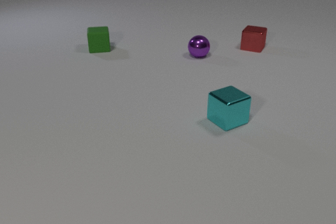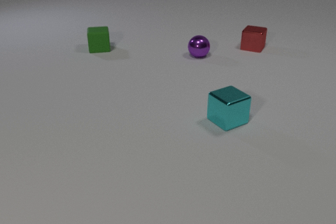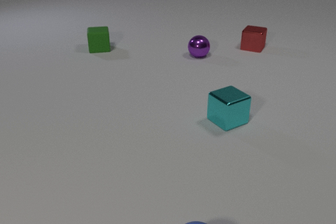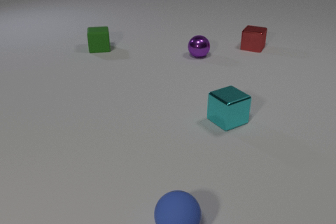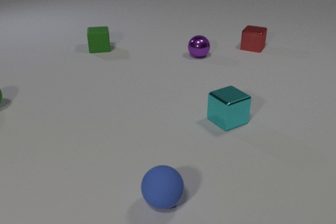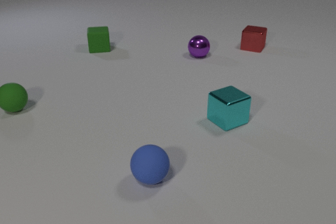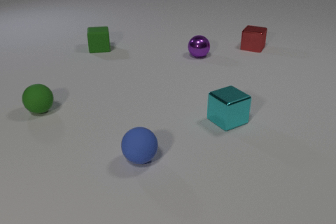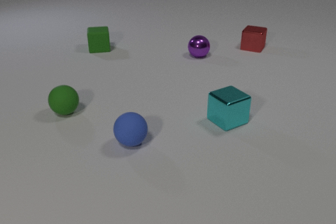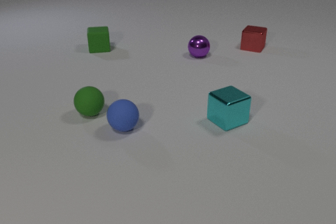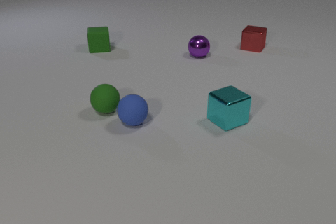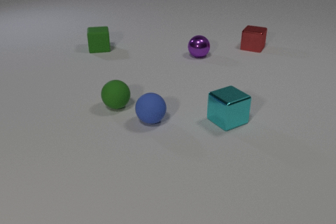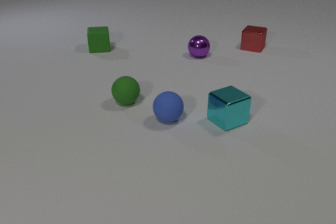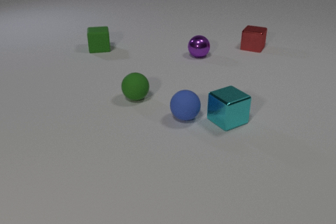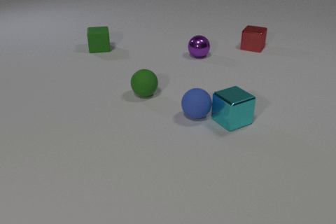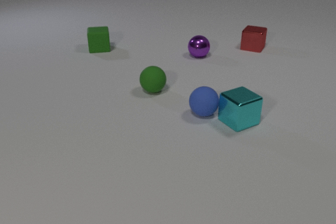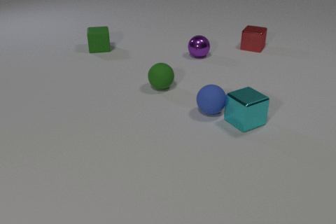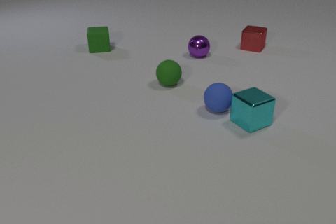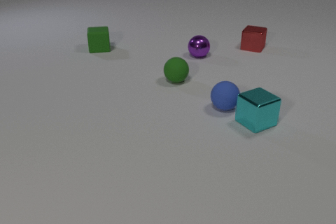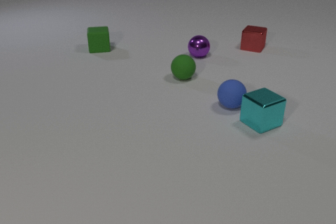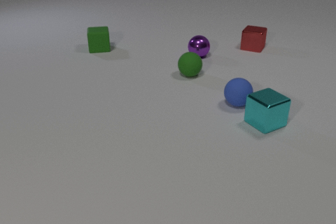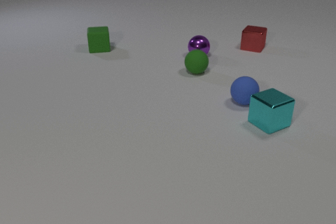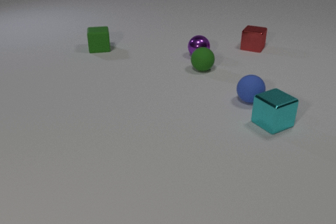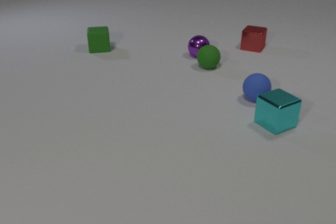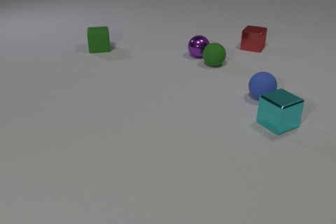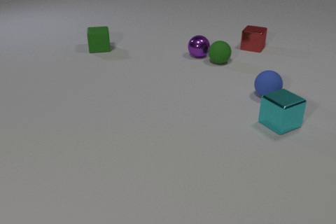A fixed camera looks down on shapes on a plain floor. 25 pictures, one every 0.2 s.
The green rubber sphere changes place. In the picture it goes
to the right.
The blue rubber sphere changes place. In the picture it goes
away from the camera.
0.0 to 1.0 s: The blue rubber sphere comes in at the bottom edge, rolls away from the camera and to the left. The green rubber sphere comes in at the left edge, rolls to the right and toward the camera.
1.0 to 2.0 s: The blue rubber sphere rolls away from the camera. The green rubber sphere rolls to the right. The blue rubber sphere and the green rubber sphere collide.
2.0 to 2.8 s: The blue rubber sphere rolls to the right. The green rubber sphere rolls to the right and away from the camera. The cyan metal cube slides to the right. The blue rubber sphere and the cyan metal cube collide.
2.8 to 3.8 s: The blue rubber sphere rolls to the right and away from the camera. The green rubber sphere rolls away from the camera and to the right. The cyan metal cube slides to the right.
3.8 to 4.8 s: The blue rubber sphere rolls to the right and away from the camera. The green rubber sphere rolls away from the camera and to the right. The cyan metal cube slides to the right.
How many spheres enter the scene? 2.
Are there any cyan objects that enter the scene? no.
What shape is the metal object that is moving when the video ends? cube.
